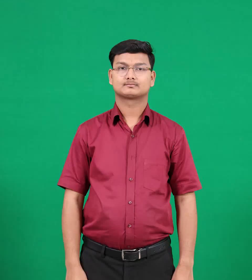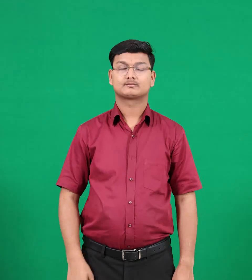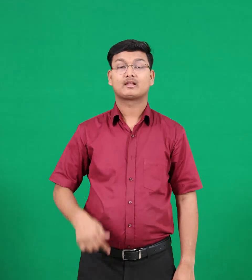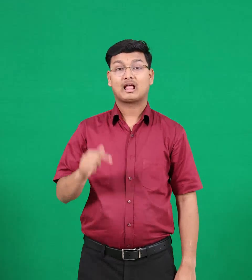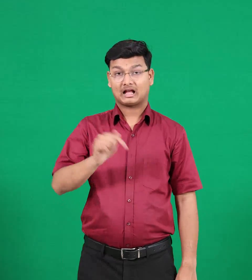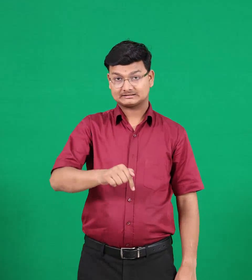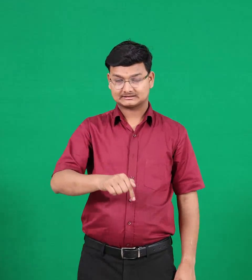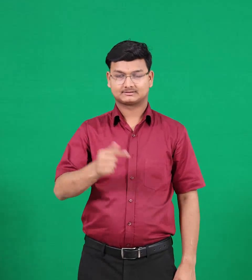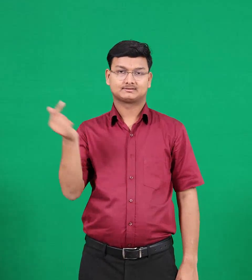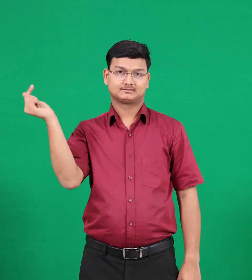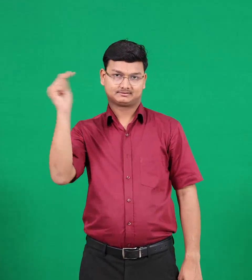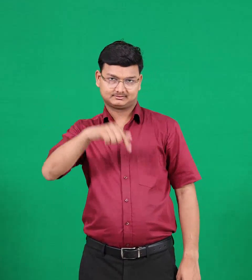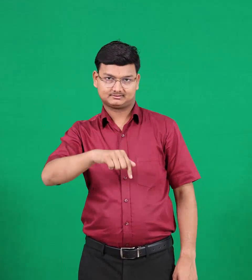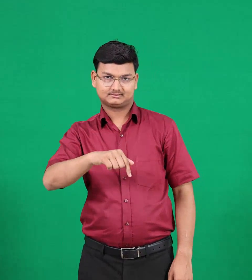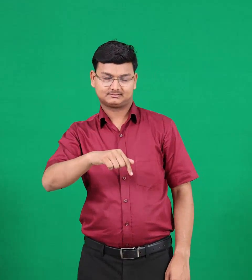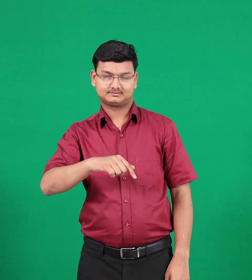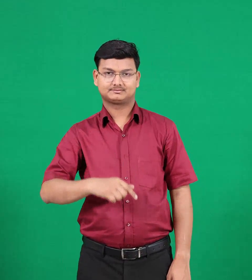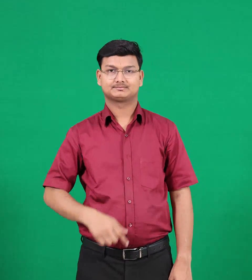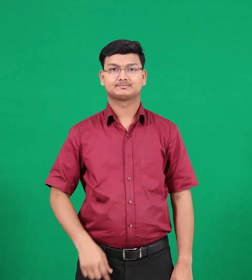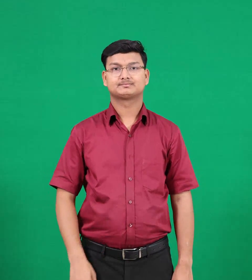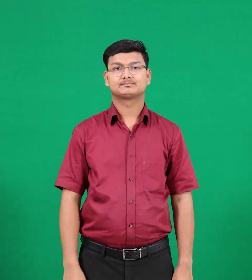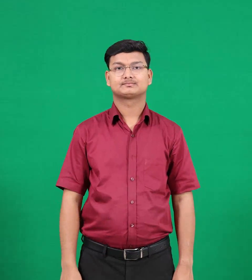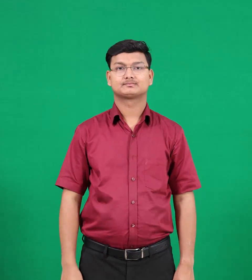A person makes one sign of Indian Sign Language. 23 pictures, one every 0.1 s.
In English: coming
